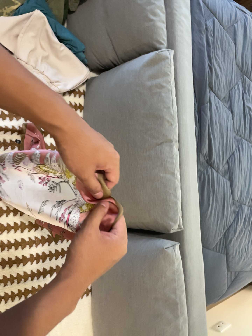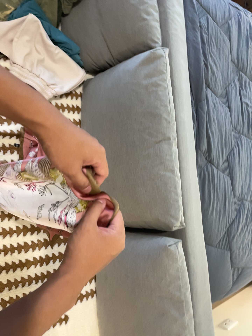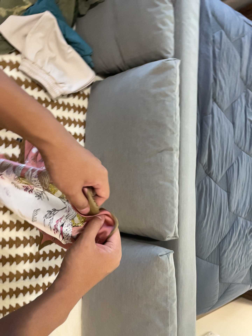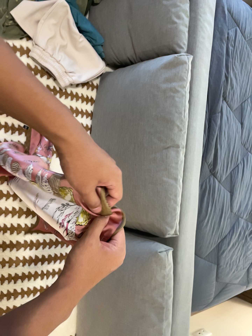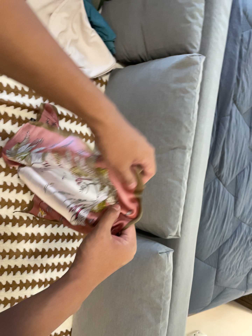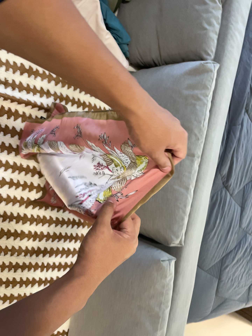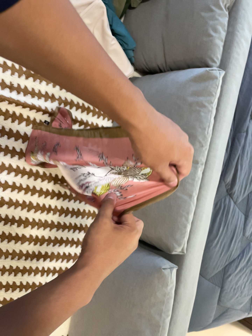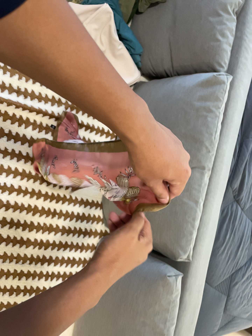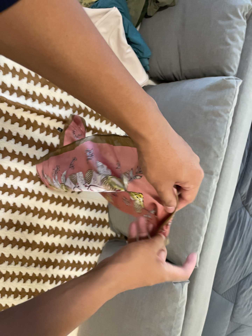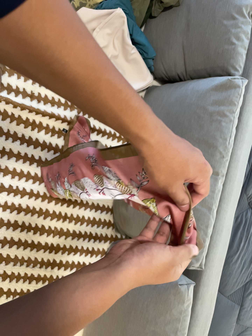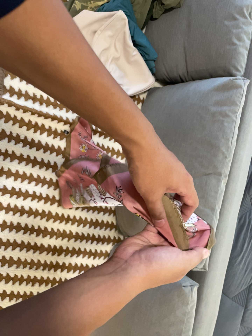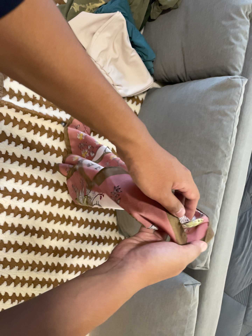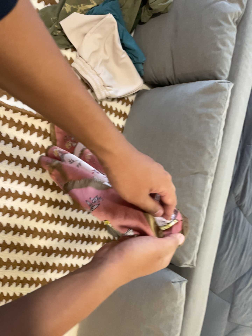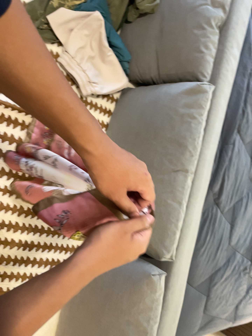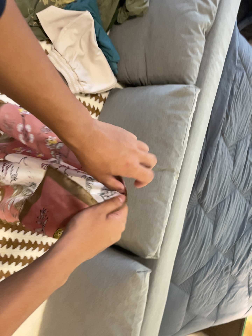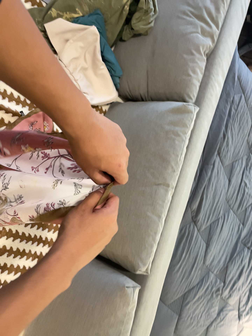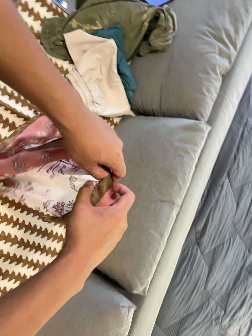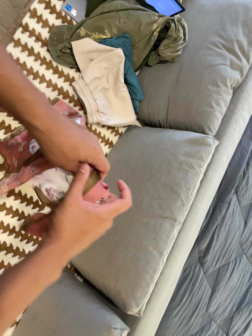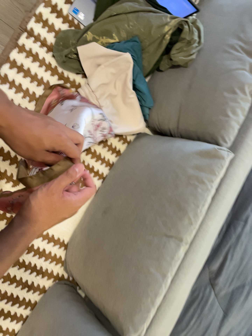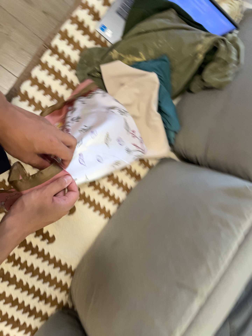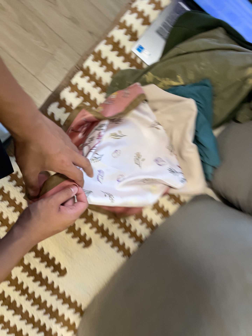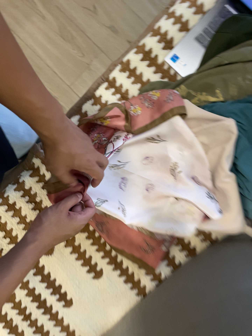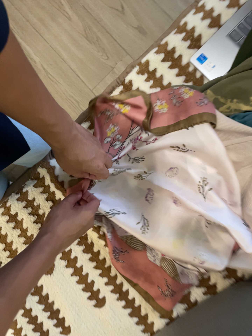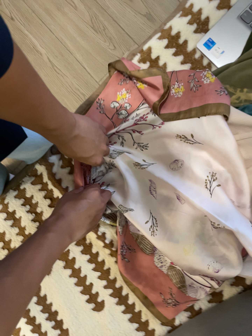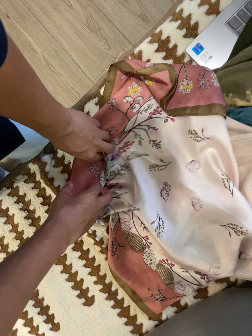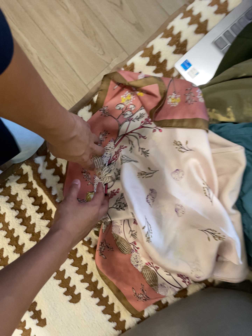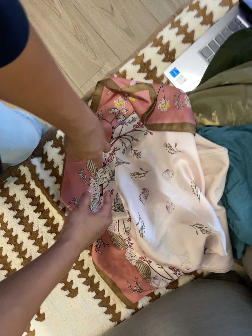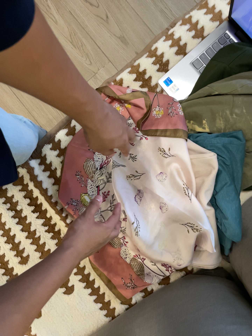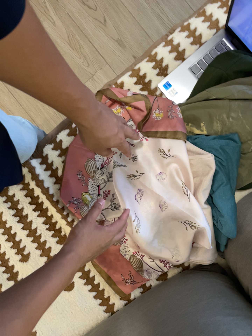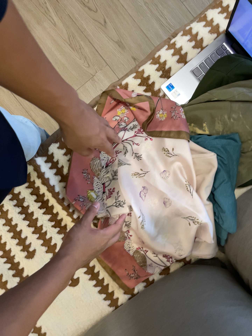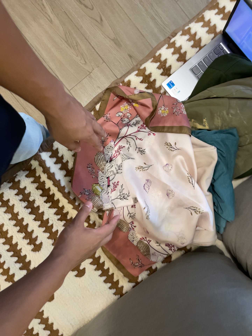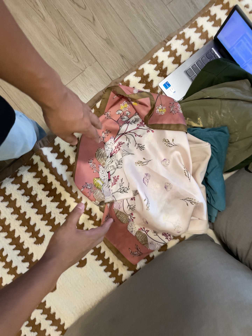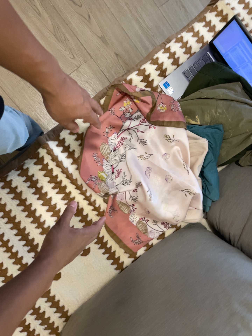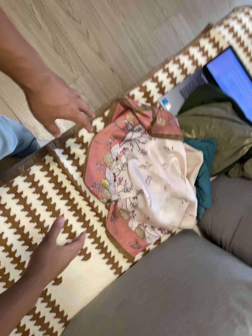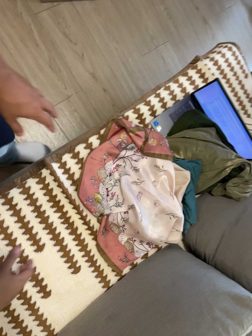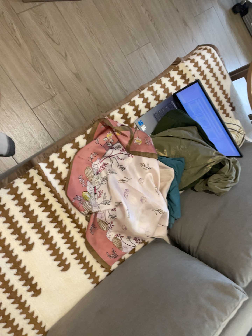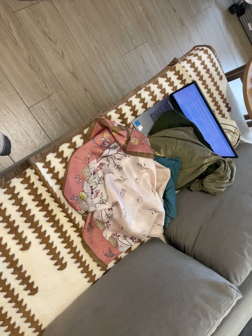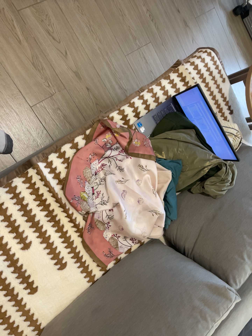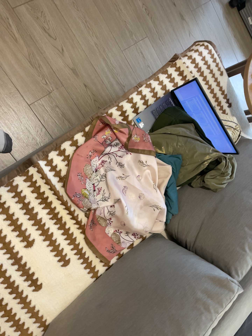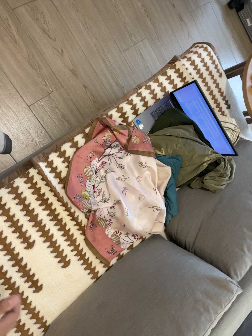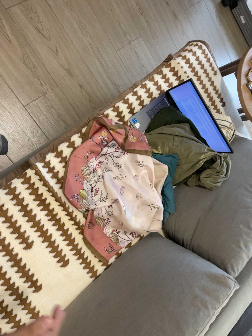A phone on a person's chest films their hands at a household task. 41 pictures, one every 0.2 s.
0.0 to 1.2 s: The camera rolls about its line of sight by about 15 degrees, and the scene rotates clockwise.
1.2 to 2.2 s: The camera shifts only a little, or ends up much as it began.
2.2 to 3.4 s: The camera's aim tips toward the top of its view by about 10 degrees, and the scene shifts downward. It rolls about its line of sight by about 15 degrees, and the scene rotates clockwise.
3.4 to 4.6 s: The camera pans to its left by about 45 degrees. It travels forward, to its right and toward the top of its view, about 60 cm. It rolls about its line of sight by about 20 degrees, and the scene rotates clockwise.
4.6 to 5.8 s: The camera pans to its right by about 10 degrees. It travels backward, about 18 cm, so what stands in front gets smaller.
5.8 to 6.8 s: The camera pans to its right by about 25 degrees. It travels to its left and backward, about 40 cm.
6.8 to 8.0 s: The camera travels backward, about 7 cm, so what stands in front gets smaller.
The film runs backward here.
